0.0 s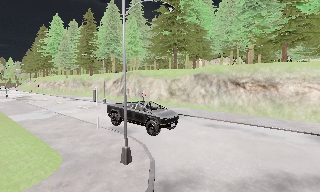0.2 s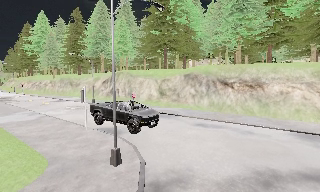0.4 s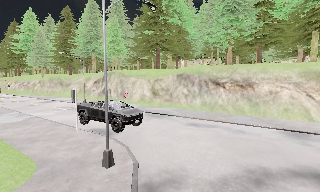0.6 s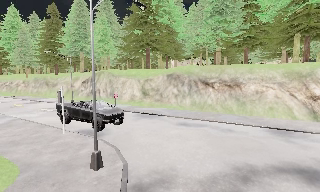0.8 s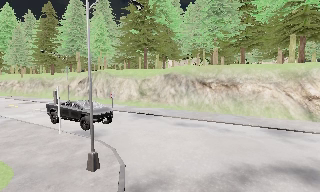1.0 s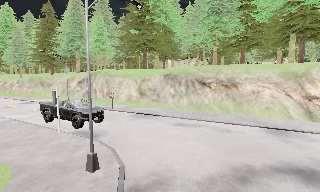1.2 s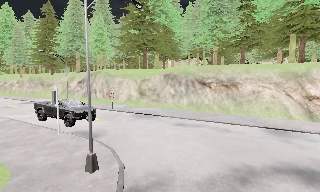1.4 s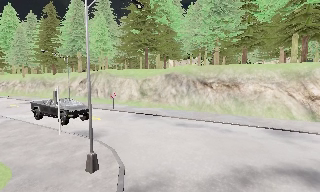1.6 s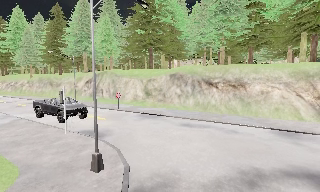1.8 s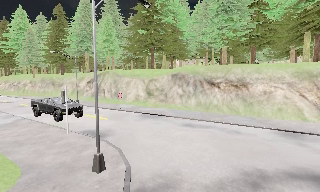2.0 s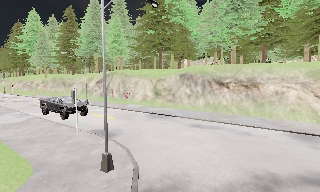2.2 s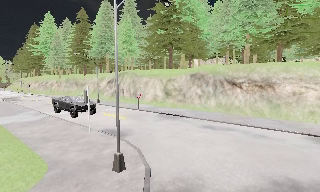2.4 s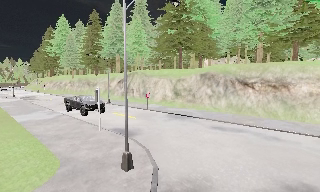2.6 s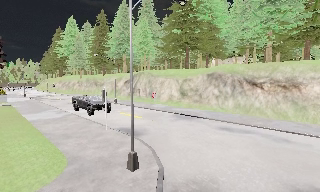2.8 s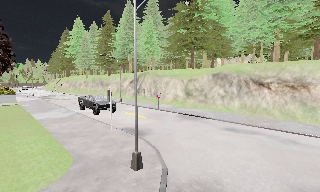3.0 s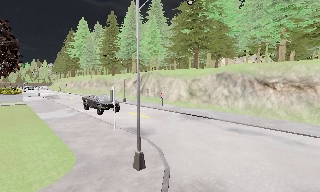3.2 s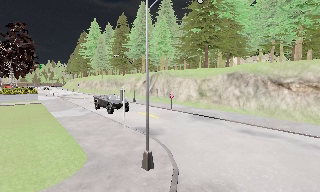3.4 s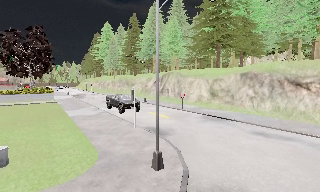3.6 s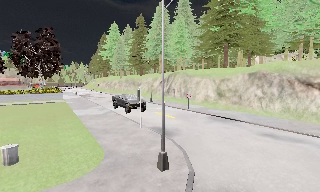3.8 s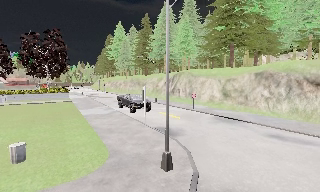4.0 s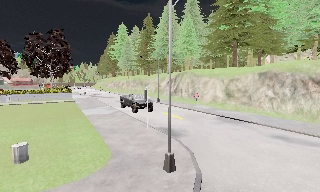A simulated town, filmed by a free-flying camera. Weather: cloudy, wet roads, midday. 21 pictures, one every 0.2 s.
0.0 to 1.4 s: The scene slides to the left, as the camera pans about 10 degrees to its right.
1.4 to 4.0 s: The scene slides to the right, as the camera pans about 30 degrees to its left. It travels forward, about 0.5 m, so what stands in front looms larger.
The film runs backward here.
